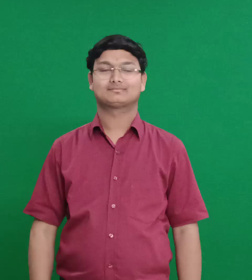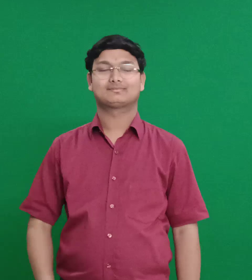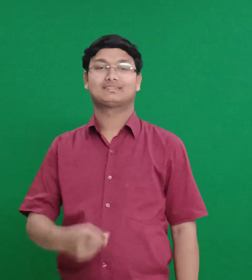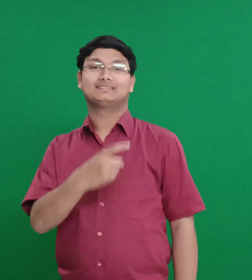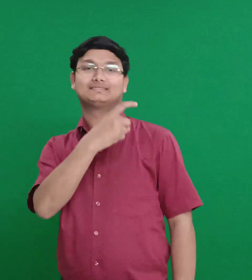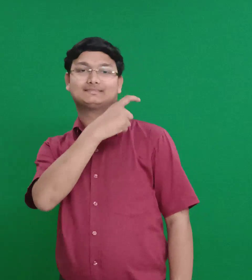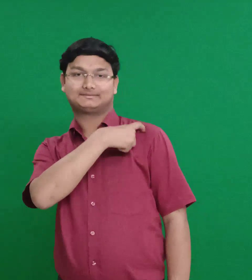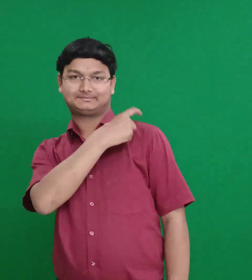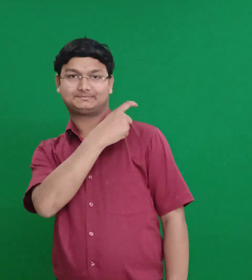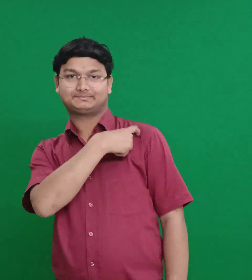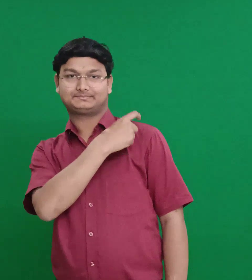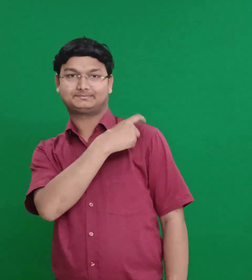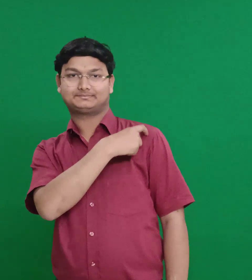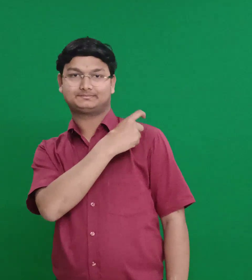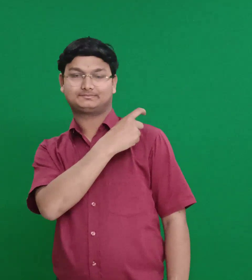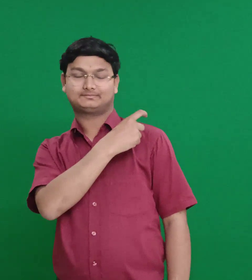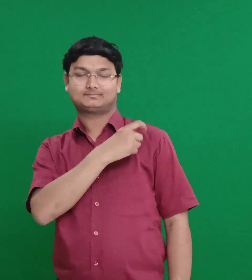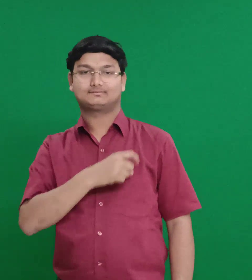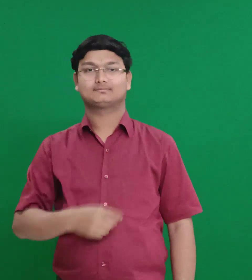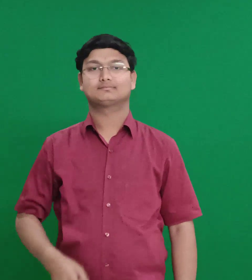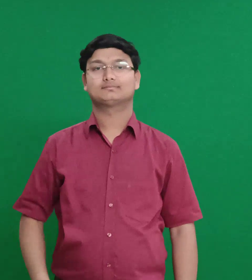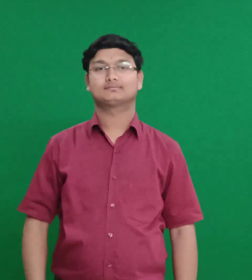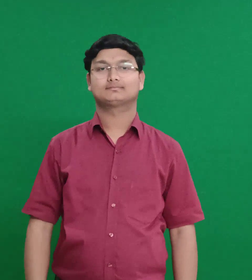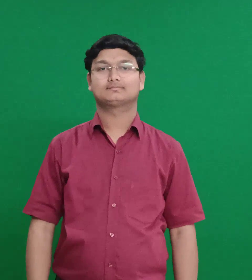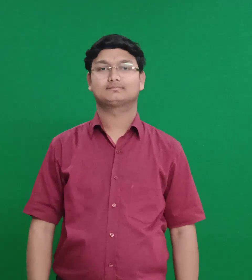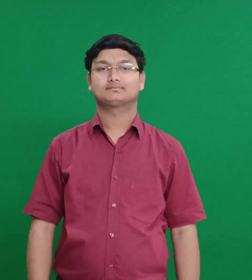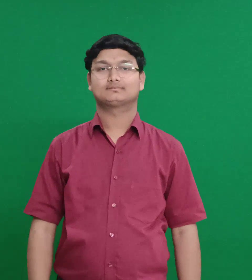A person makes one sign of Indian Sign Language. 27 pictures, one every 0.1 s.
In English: ittai
